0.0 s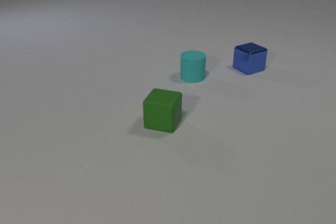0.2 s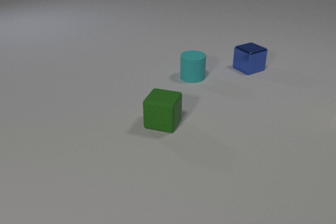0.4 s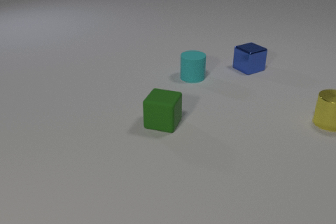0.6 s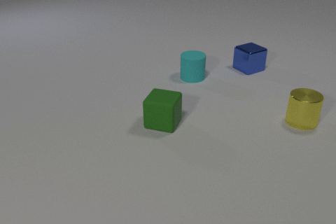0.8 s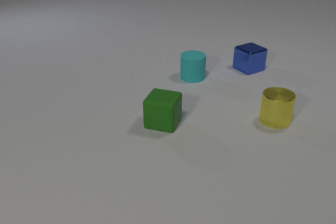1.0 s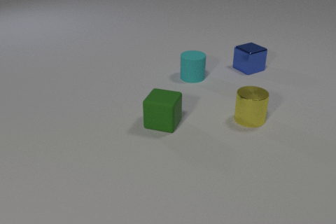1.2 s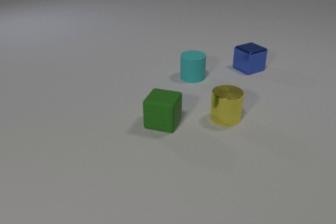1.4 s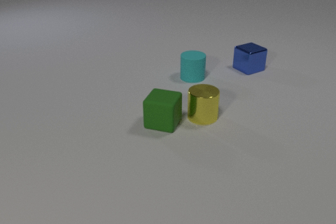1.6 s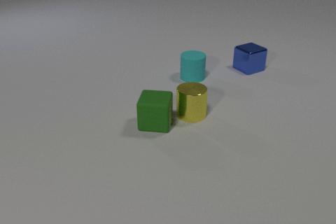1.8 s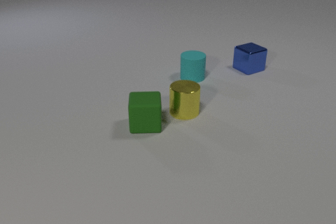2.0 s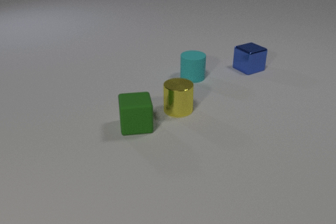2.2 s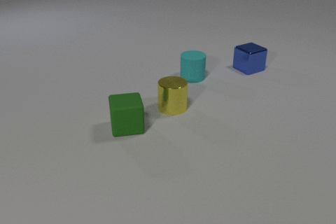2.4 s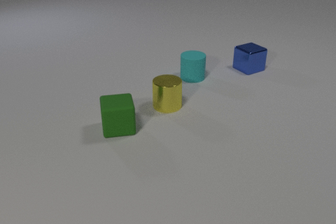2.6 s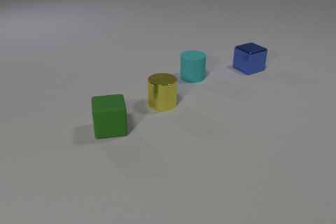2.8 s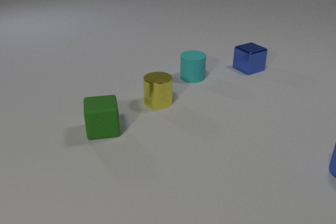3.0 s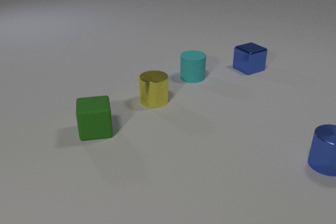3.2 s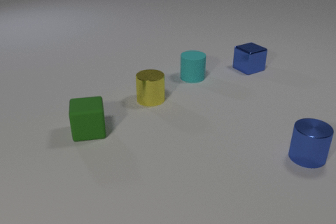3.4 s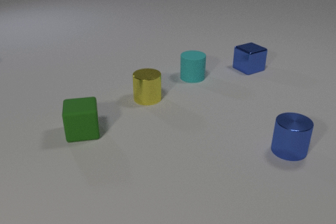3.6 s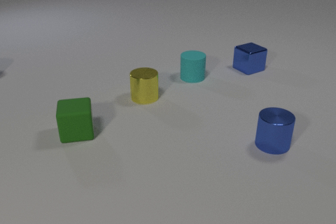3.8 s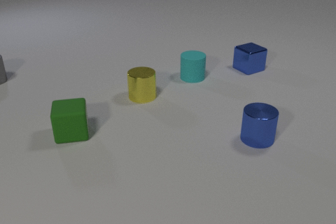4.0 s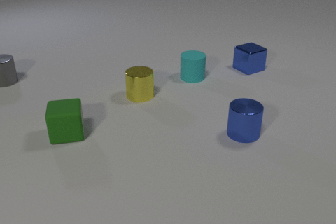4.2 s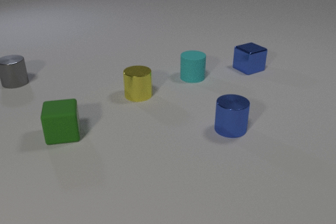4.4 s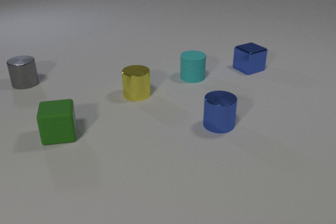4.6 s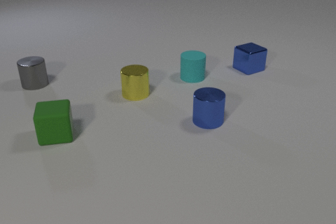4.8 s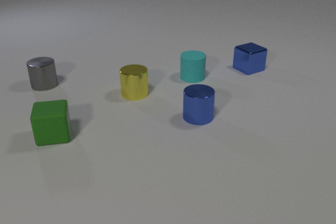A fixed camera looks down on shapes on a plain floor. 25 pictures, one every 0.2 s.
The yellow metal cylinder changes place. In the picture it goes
to the left.
The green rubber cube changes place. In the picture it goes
to the left.
0.0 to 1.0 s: The yellow metal cylinder comes in at the right edge, slides to the left.
1.0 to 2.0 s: The yellow metal cylinder slides to the left. The green rubber cube slides to the left, spins so that its near face slides to the right, counterclockwise seen from above. The yellow metal cylinder and the green rubber cube collide.
2.0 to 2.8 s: The yellow metal cylinder slides to the left and away from the camera. The green rubber cube slides to the left. The blue metal cylinder comes in at the right edge.
2.8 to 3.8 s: The yellow metal cylinder slides to the left and away from the camera. The green rubber cube slides to the left. The blue metal cylinder slides to the left. The gray metal cylinder comes in at the left edge, slides to the right.
3.8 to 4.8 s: The yellow metal cylinder slides to the left and away from the camera. The green rubber cube slides to the left. The blue metal cylinder slides to the left and away from the camera. The gray metal cylinder slides to the right and toward the camera.
What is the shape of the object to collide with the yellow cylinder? cube.
What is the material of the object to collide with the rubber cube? metal.
Are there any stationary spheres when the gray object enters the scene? no.
